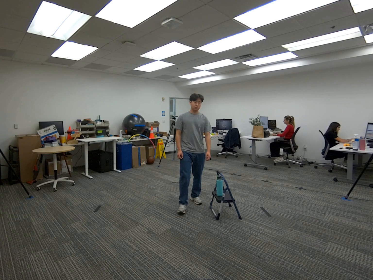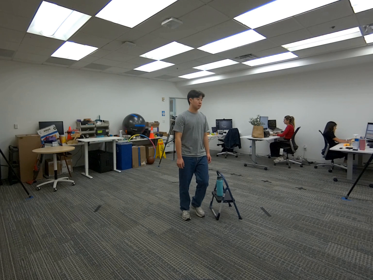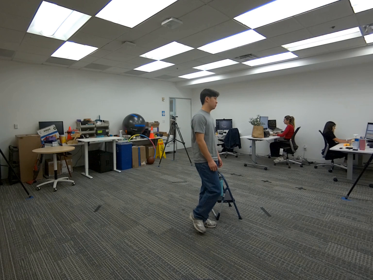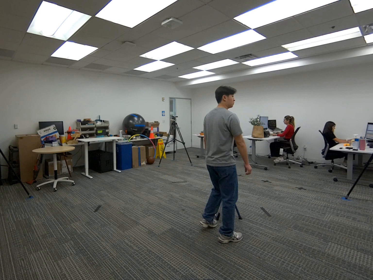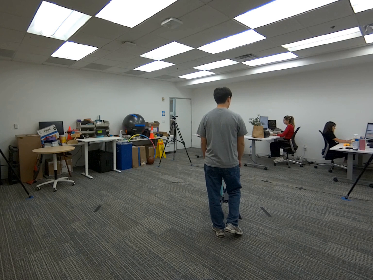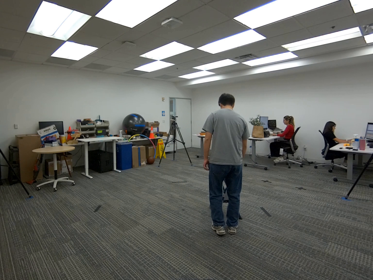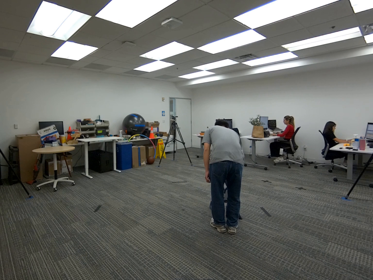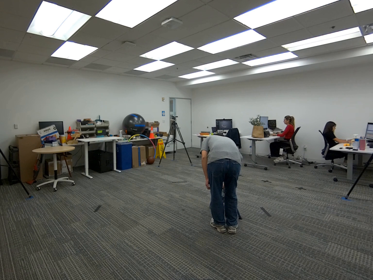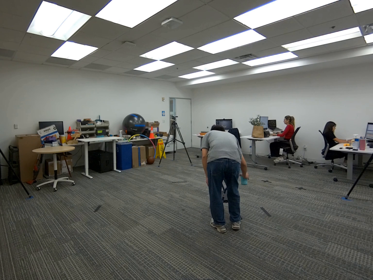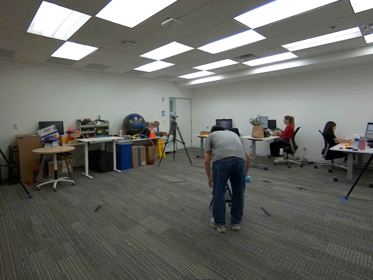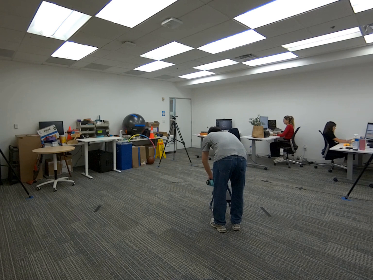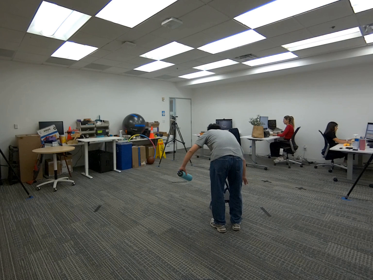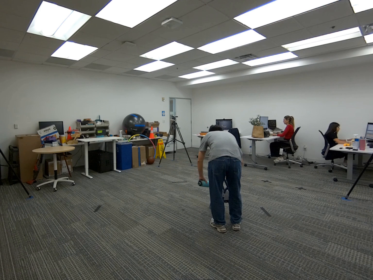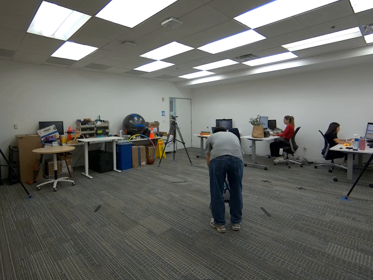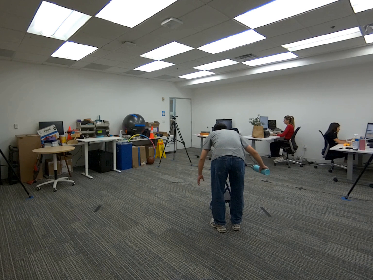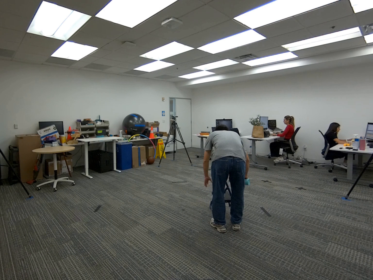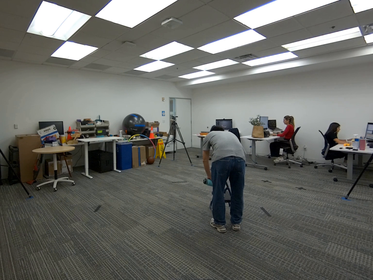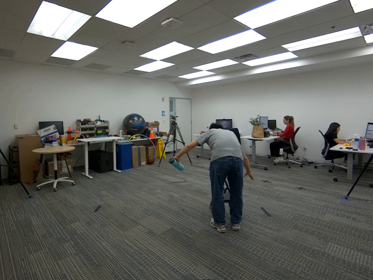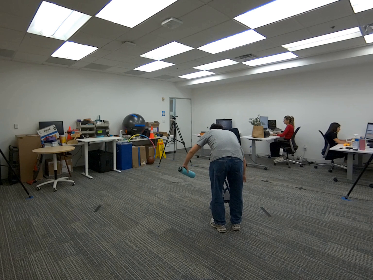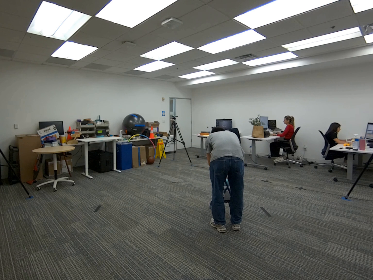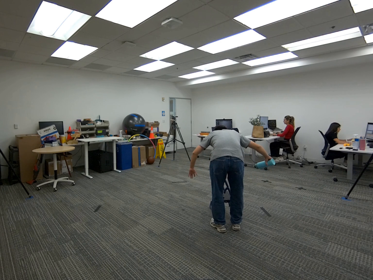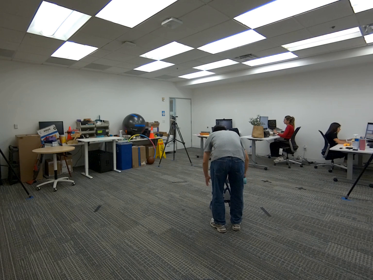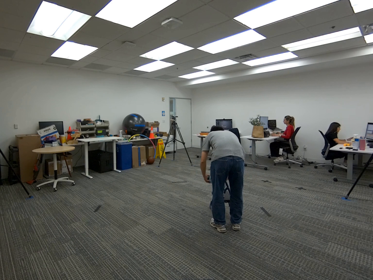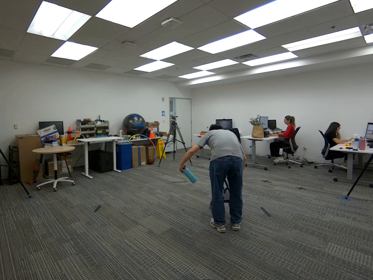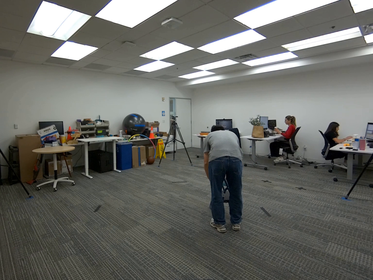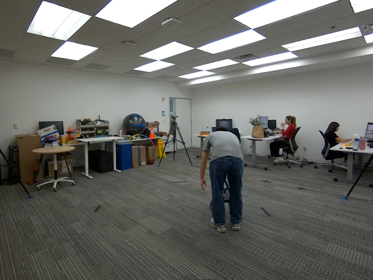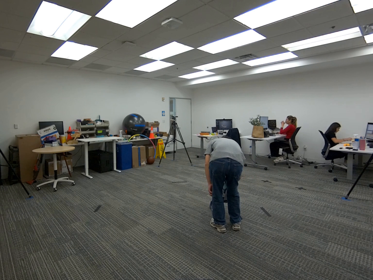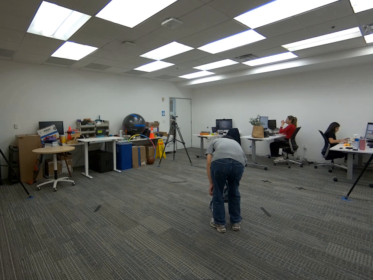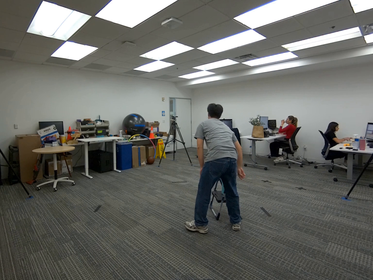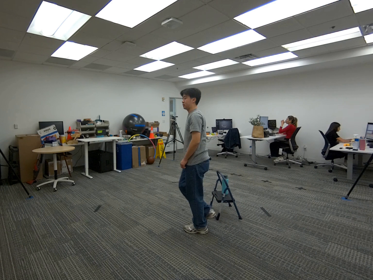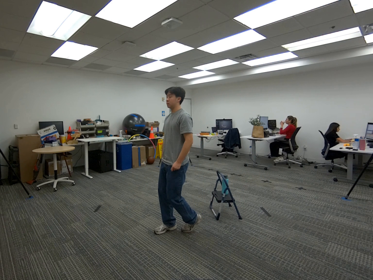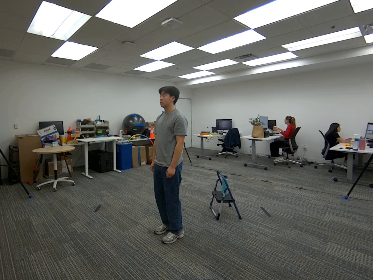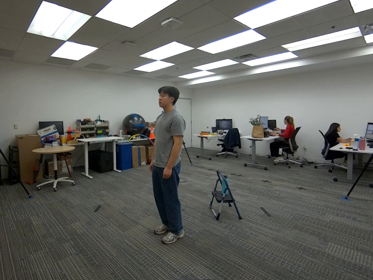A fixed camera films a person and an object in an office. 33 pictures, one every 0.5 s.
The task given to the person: Walk to the cyan water bottle on the step ladder. Pick it up with your right hand and pass it through the ladder to your left hand. Continue passing it back and forth a few times, then place the bottle back on the step ladder when finished.
